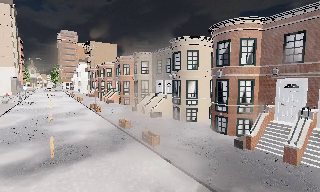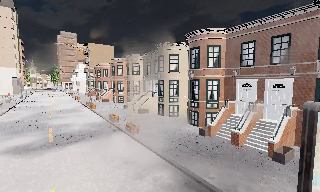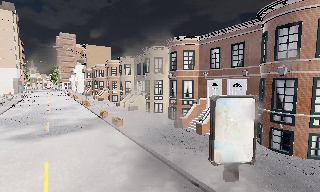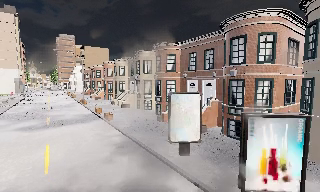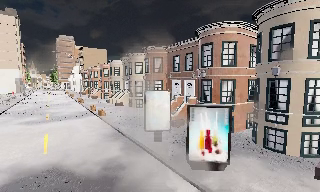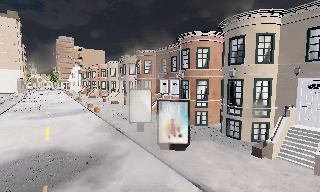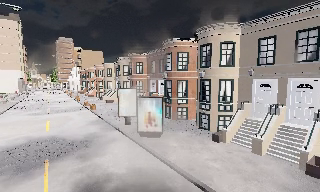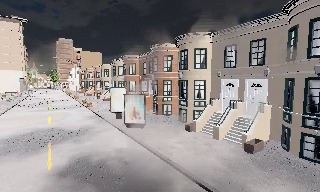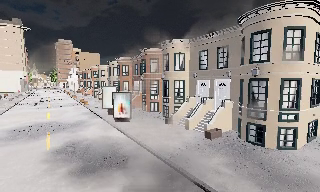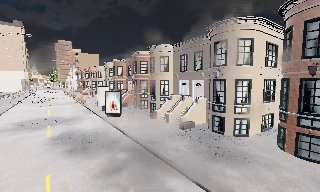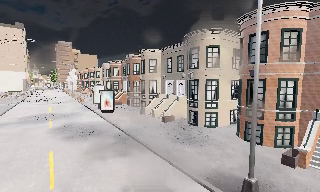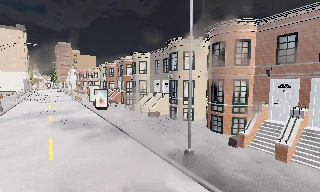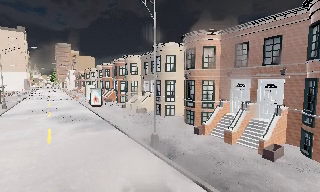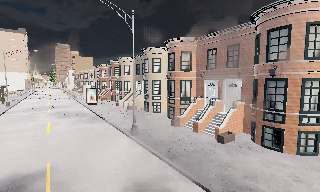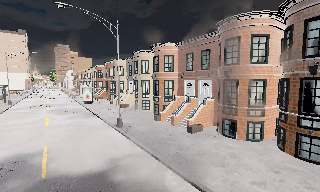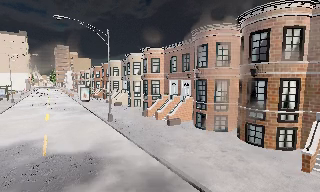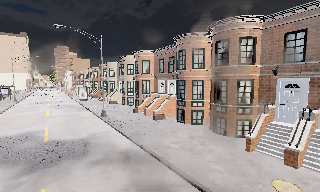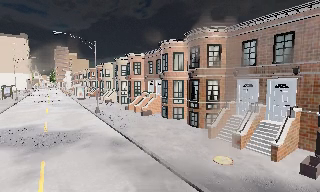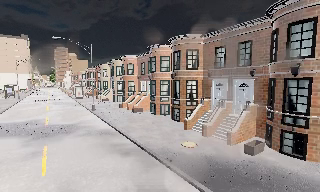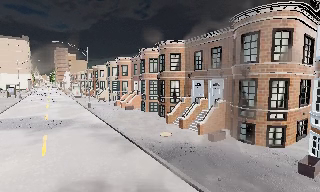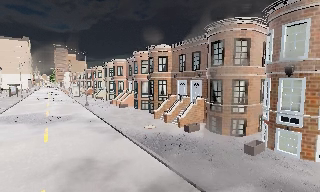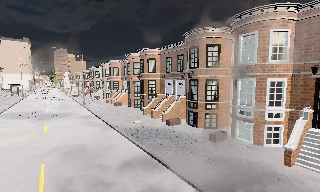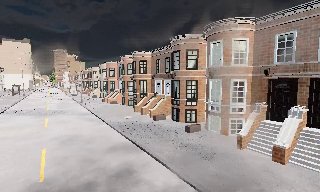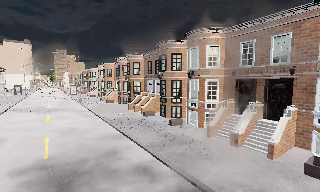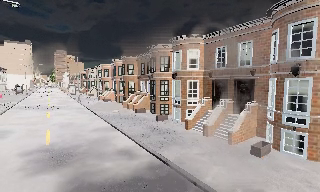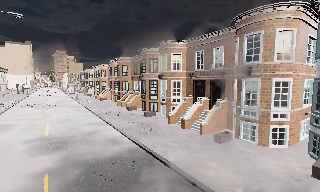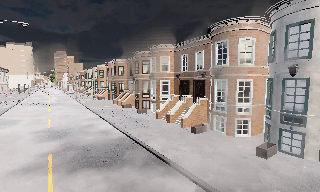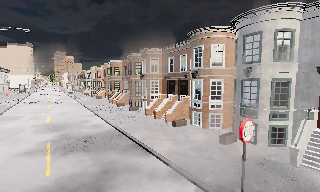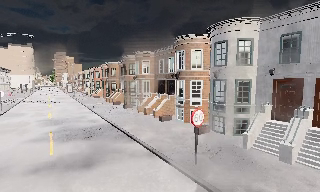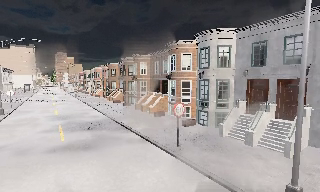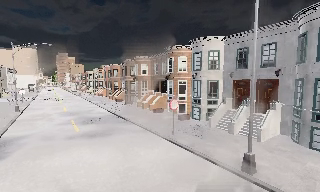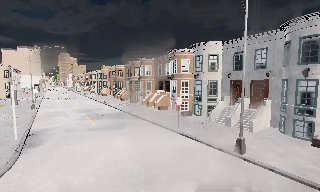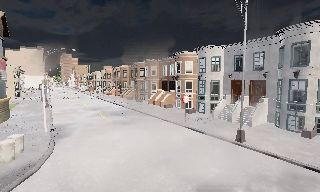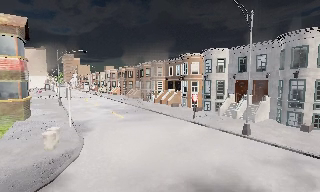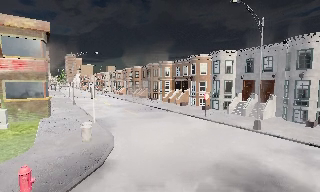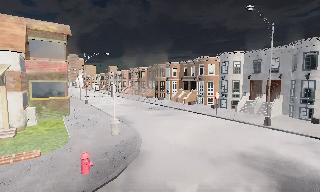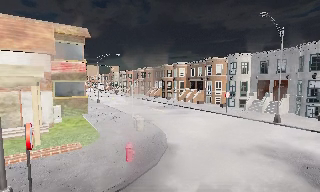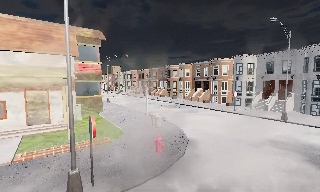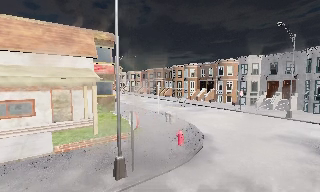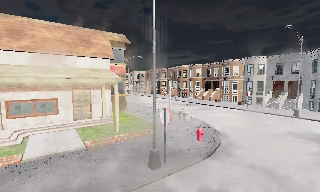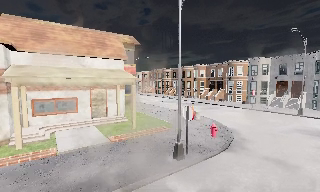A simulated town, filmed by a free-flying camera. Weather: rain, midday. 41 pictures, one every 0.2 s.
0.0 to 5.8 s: The camera travels backward and to its right, about 60 m, so what stands in front gets smaller.
5.8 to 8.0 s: The camera travels backward and to its left, about 16 m, so what stands in front gets smaller.
The film runs forward here.
